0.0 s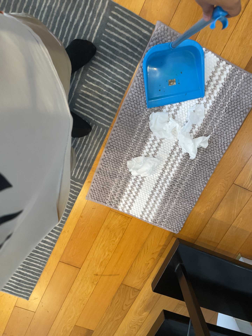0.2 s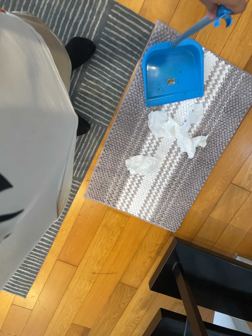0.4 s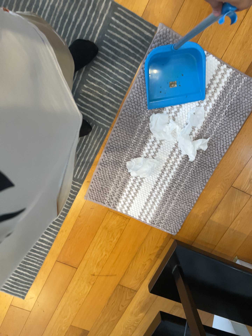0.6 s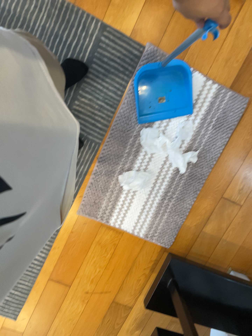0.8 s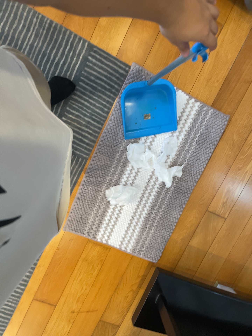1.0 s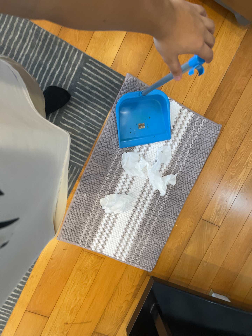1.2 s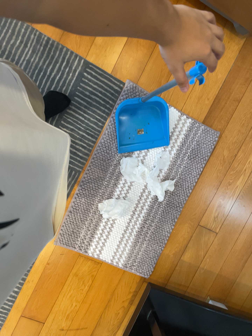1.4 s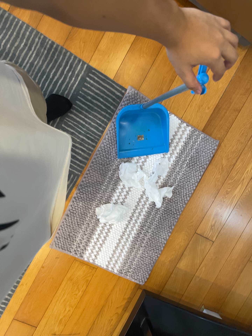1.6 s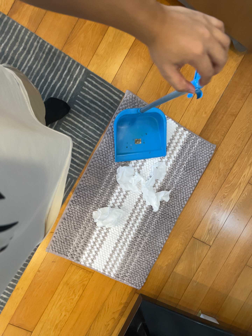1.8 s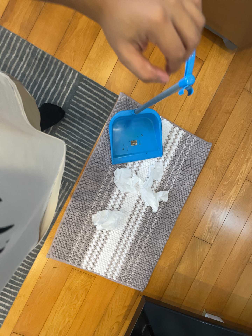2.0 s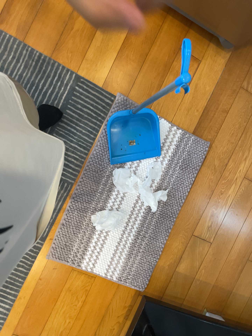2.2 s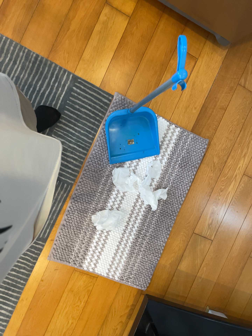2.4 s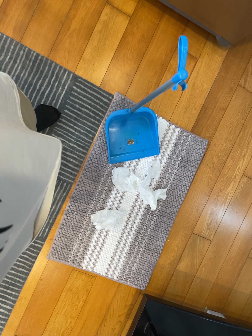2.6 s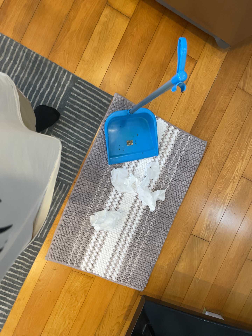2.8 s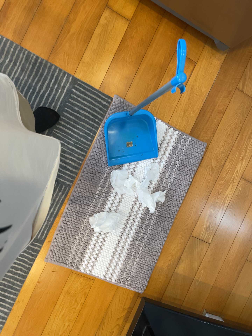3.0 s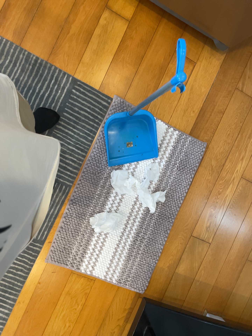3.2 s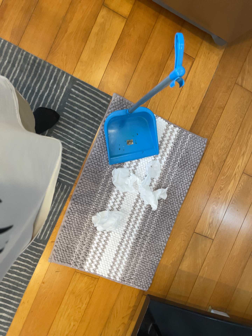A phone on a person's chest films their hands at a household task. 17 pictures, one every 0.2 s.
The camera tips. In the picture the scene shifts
downward.
0.0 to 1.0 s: The camera's aim tips toward the top of its view by about 10 degrees, and the scene shifts downward.
1.0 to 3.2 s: The camera shifts only a little, or ends up much as it began.
The film runs backward here.
